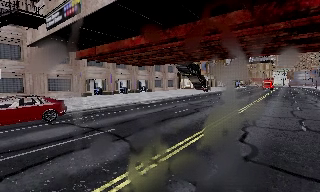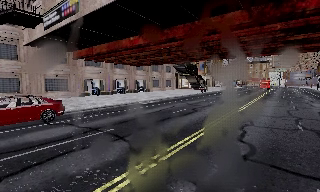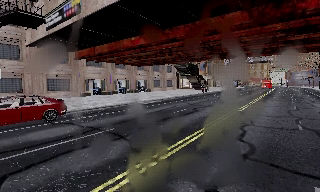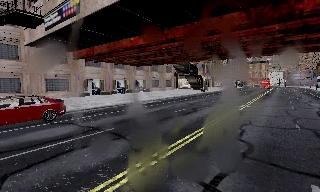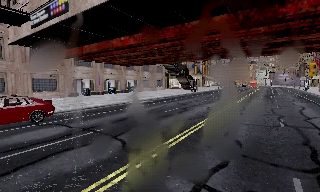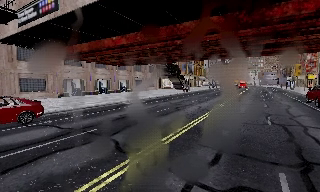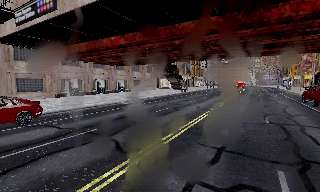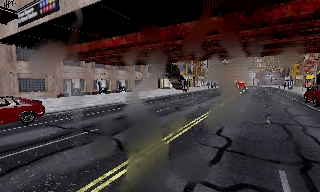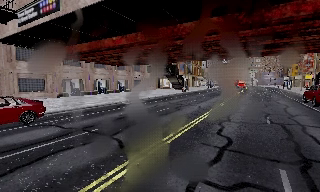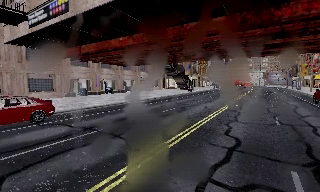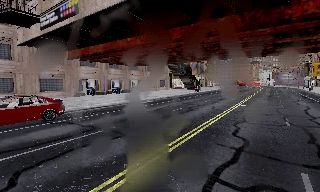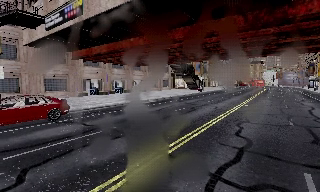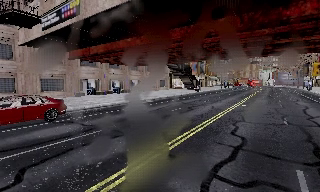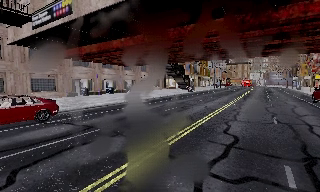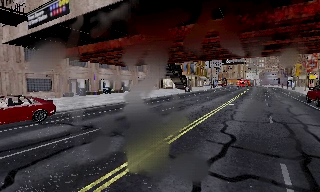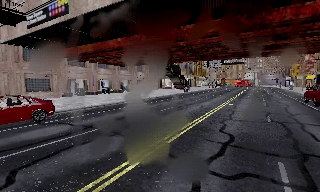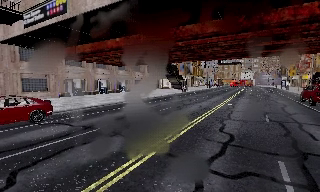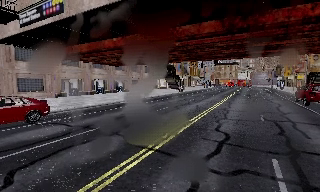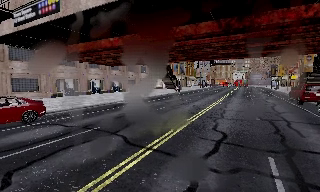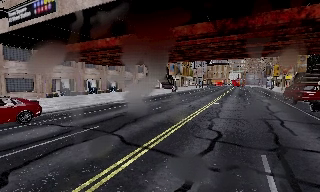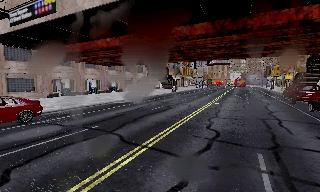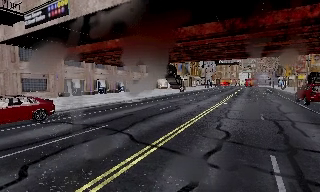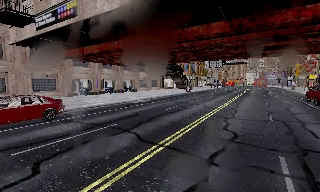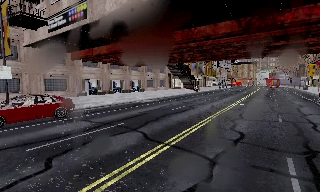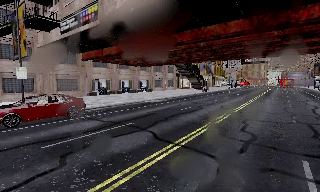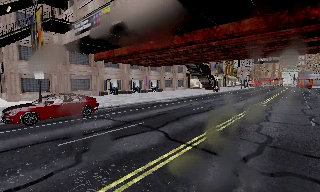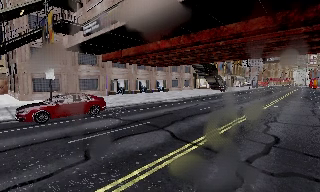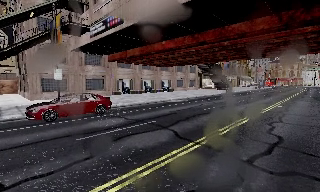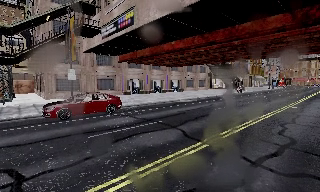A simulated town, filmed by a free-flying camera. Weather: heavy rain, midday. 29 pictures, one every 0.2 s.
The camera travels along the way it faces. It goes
backward.
0.0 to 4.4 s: The camera travels backward and to its left, about 1.5 m, so what stands in front gets smaller.
4.4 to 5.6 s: The camera pans to its left, which is counterclockwise from overhead, by about 15 degrees.
The film runs backward here.
